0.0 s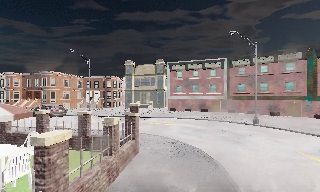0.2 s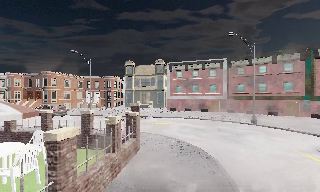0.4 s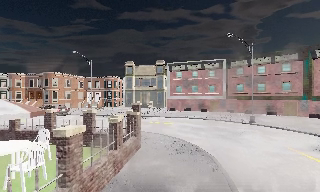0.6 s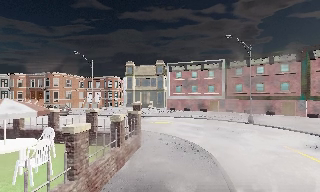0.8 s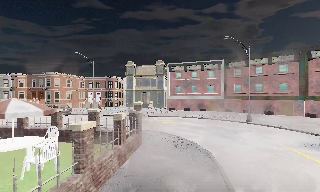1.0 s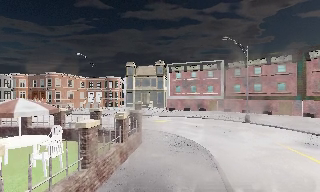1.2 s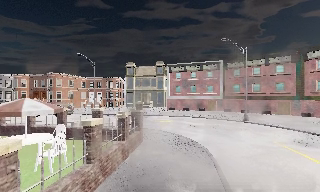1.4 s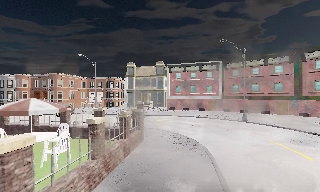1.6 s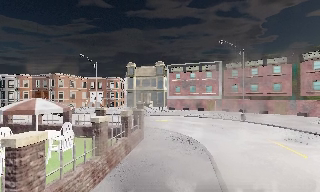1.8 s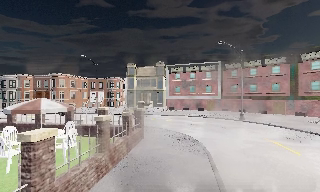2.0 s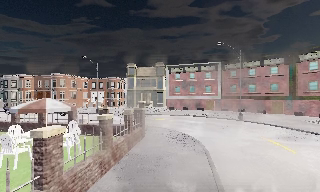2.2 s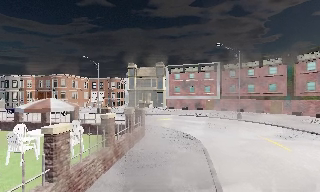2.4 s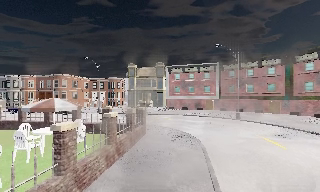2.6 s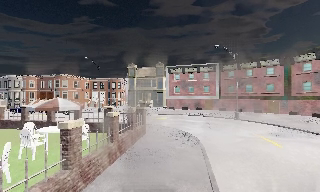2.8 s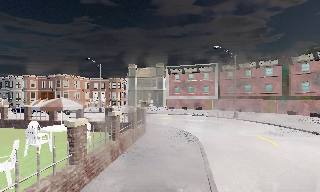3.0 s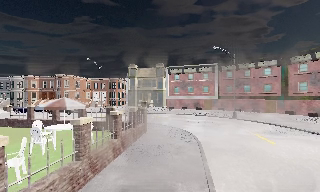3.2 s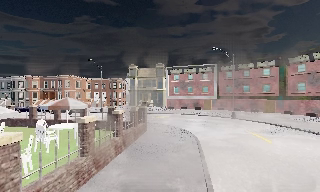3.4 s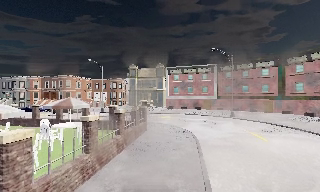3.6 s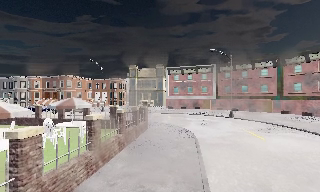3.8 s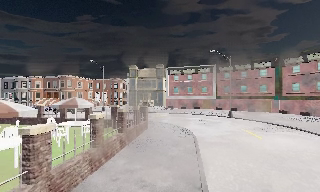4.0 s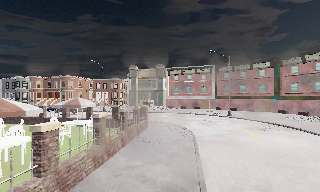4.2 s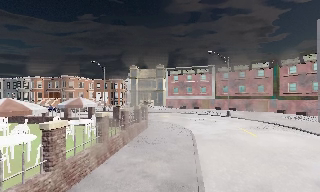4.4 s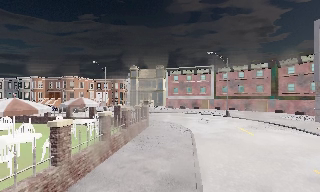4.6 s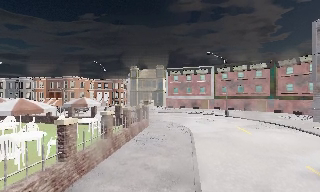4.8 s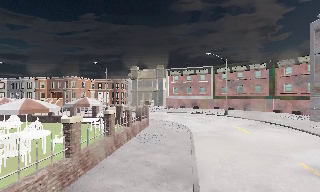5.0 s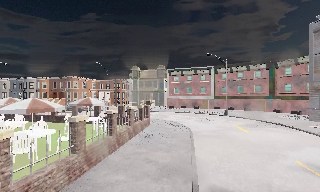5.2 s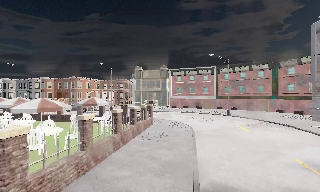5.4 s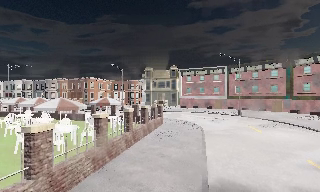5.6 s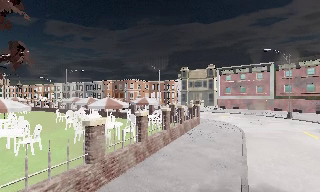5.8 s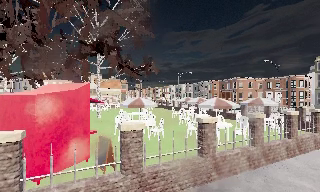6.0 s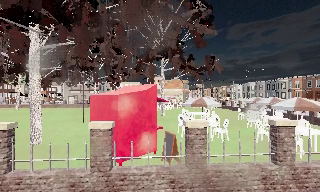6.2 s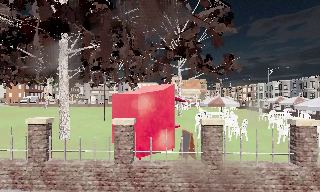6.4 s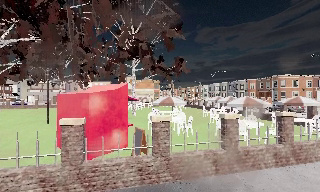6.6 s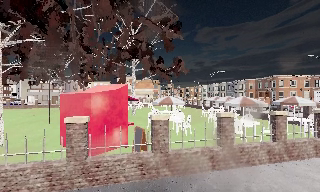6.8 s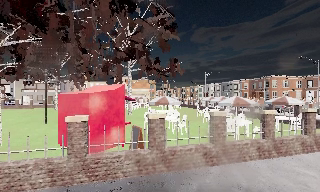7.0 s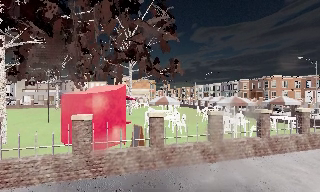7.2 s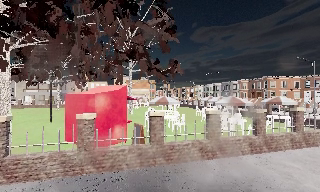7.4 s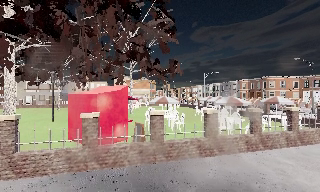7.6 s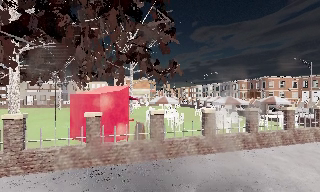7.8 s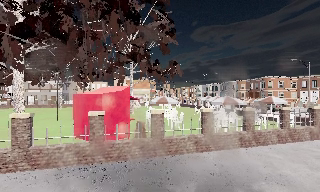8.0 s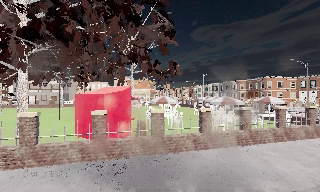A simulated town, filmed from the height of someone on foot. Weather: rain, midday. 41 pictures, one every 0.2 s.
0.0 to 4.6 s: The camera travels backward, about 6 m, so what stands in front gets smaller.
4.6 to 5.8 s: The scene slides to the right, as the camera pans about 55 degrees to its left. It travels backward, about 1.5 m.
5.8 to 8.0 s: The camera travels backward, about 3 m, so what stands in front gets smaller.
The film runs backward here.
